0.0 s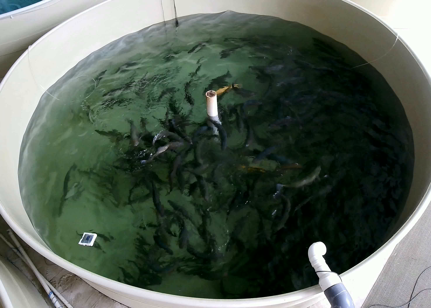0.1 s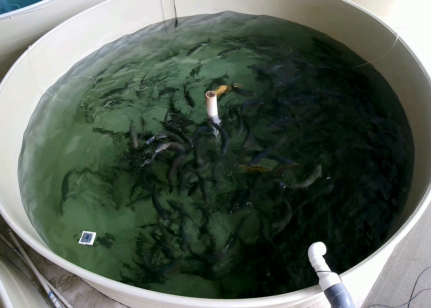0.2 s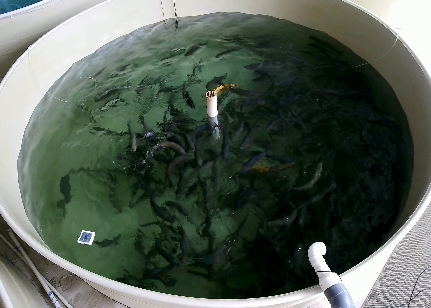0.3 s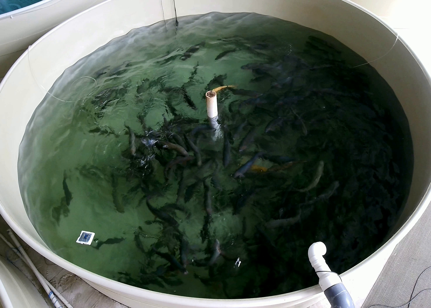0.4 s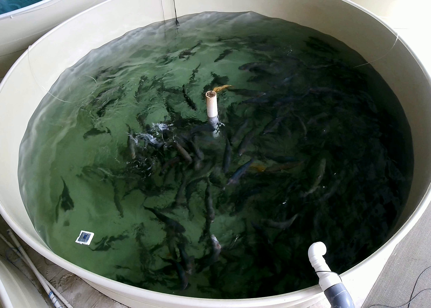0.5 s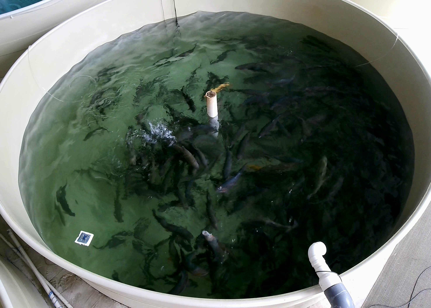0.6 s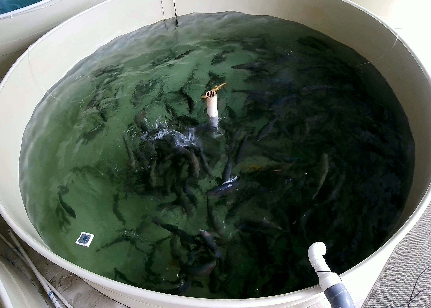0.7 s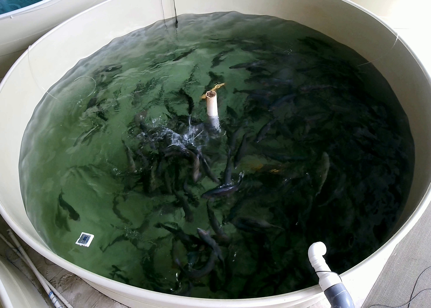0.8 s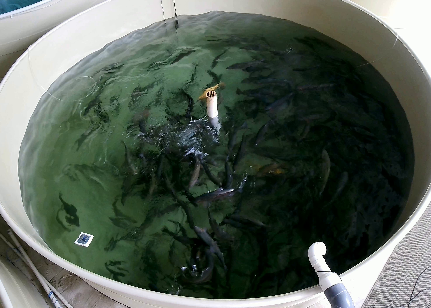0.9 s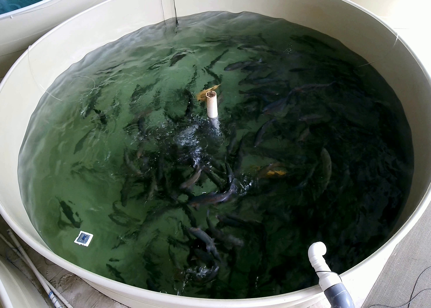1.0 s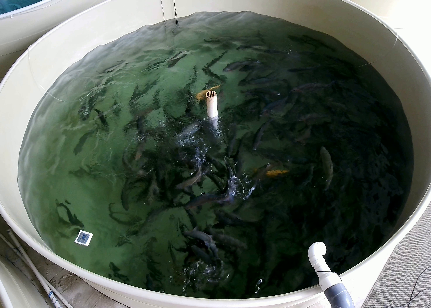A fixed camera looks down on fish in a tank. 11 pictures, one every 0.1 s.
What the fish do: Foraging.
